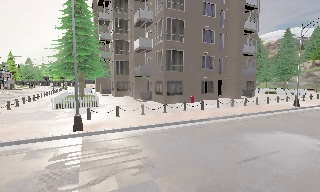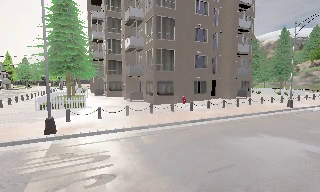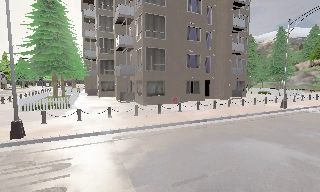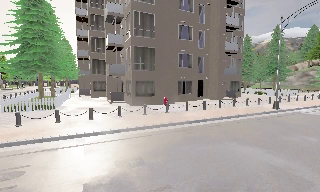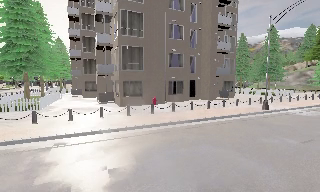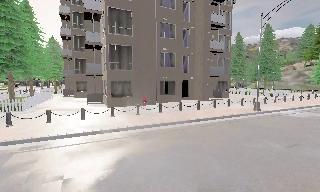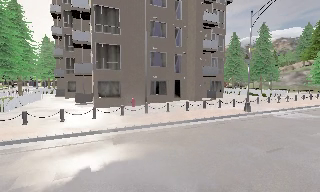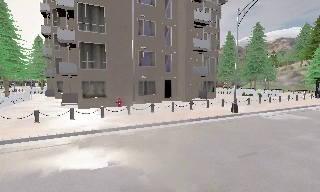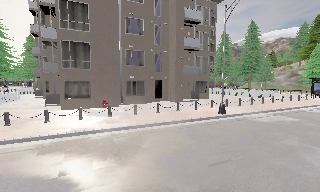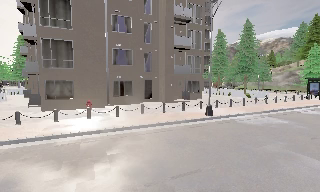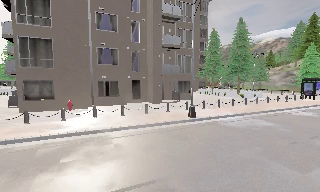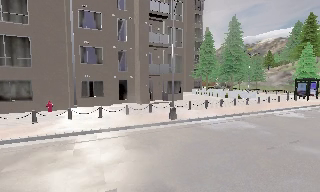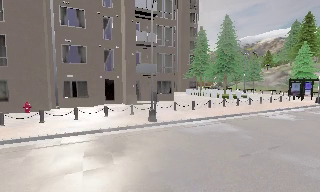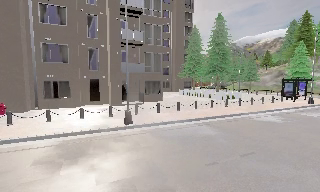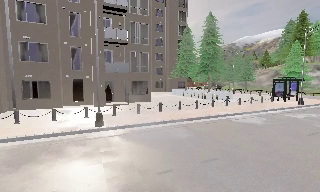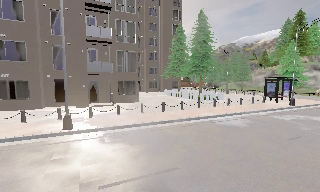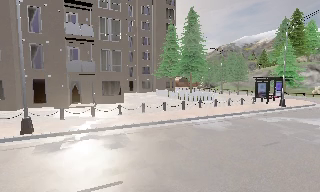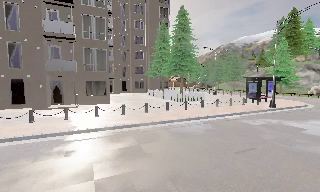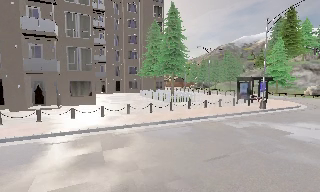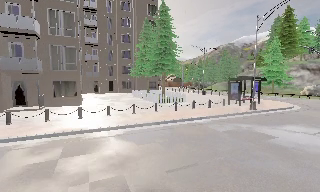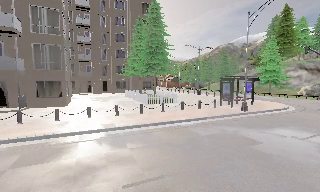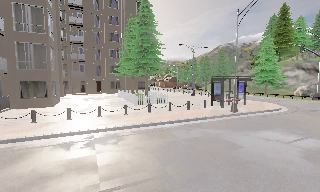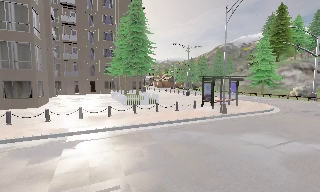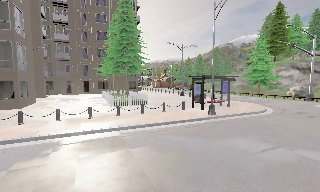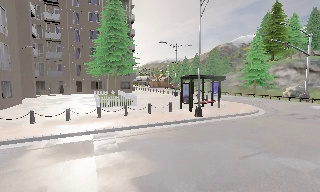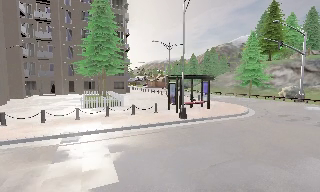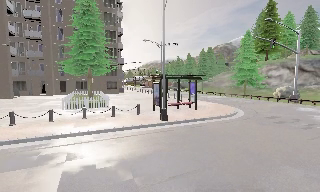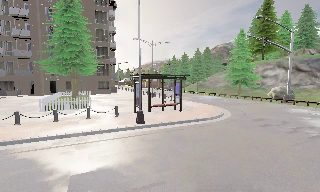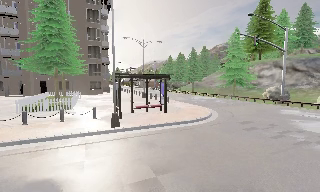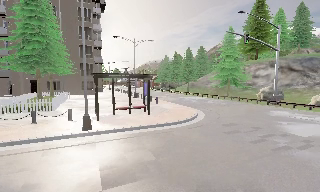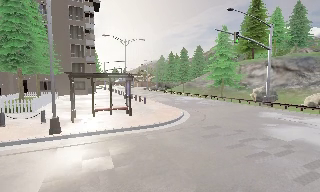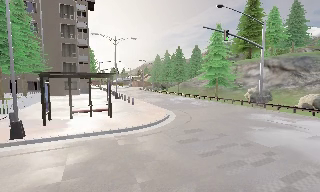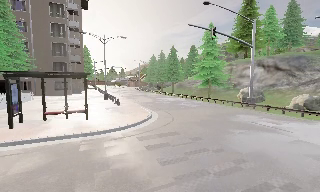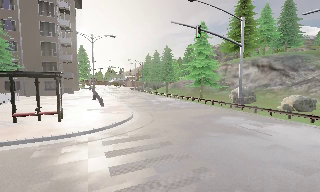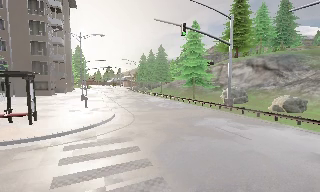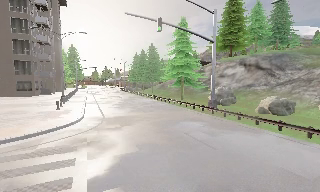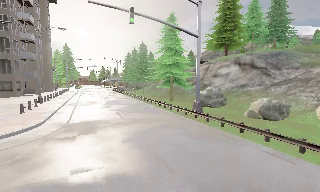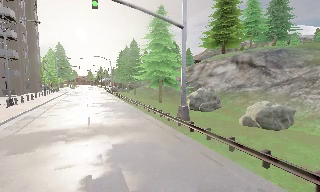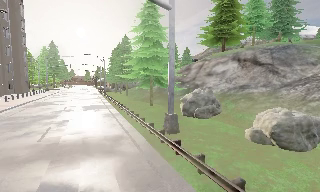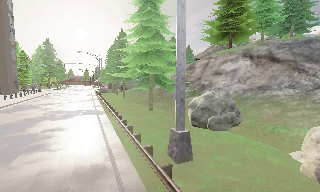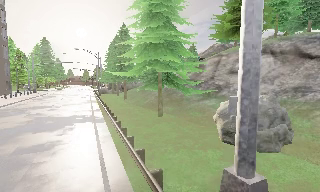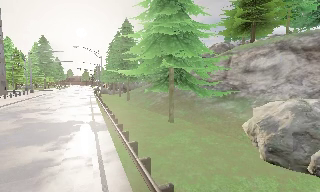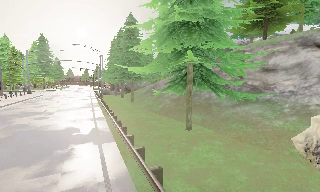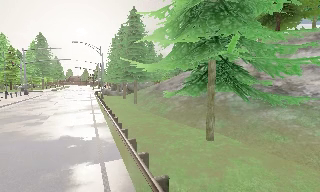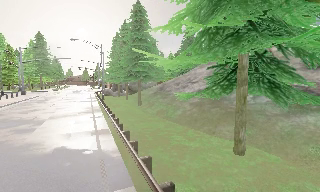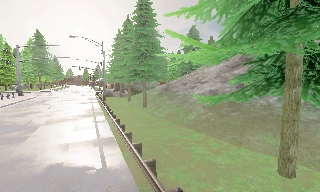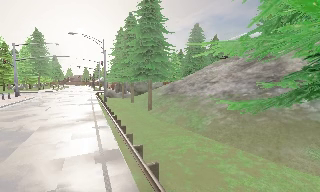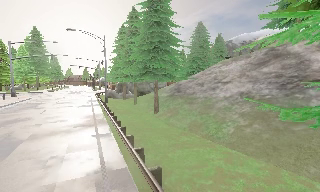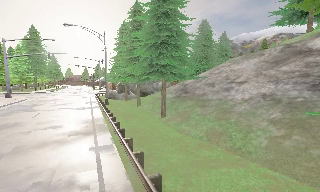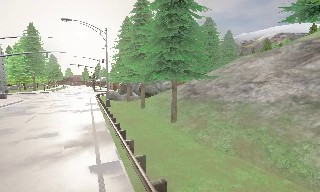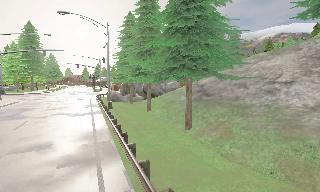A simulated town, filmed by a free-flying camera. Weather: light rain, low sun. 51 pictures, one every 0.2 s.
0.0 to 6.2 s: The camera travels to its right and forward, about 40 m, so close, fixed things drift to the left.
6.2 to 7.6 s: The camera travels to its right and forward, about 13 m, so close, fixed things drift to the left. It gains speed.
7.6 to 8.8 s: The camera travels forward, about 11 m, so what stands in front looms larger. It loses speed.
8.8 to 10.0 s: The camera travels forward and to its left, about 8 m, so what stands in front looms larger.
The film runs forward here.
